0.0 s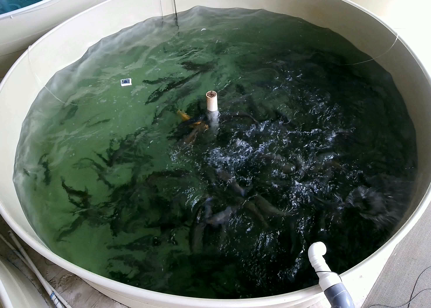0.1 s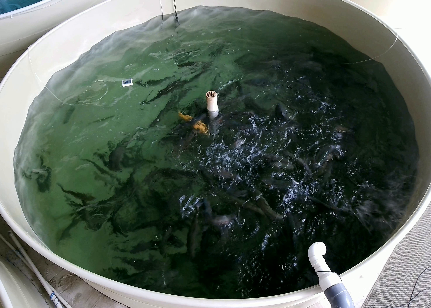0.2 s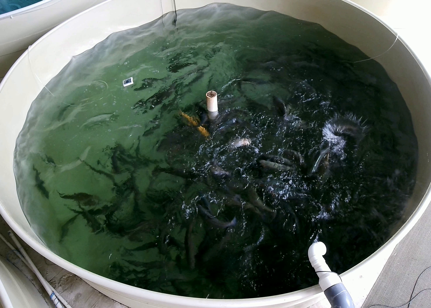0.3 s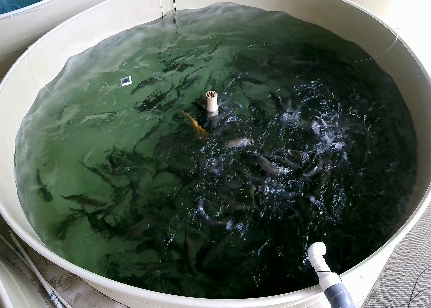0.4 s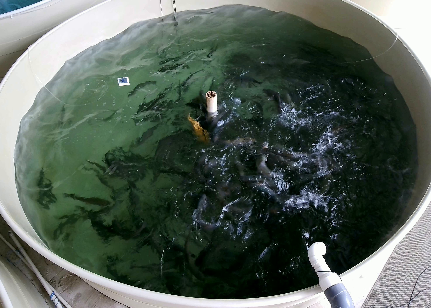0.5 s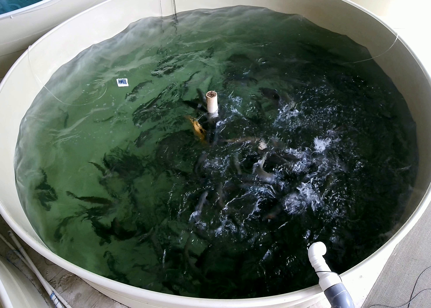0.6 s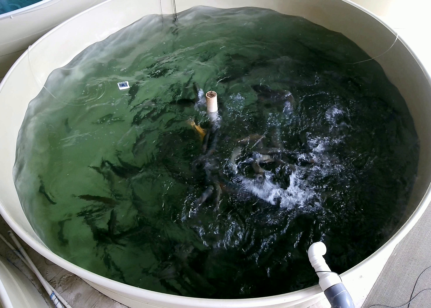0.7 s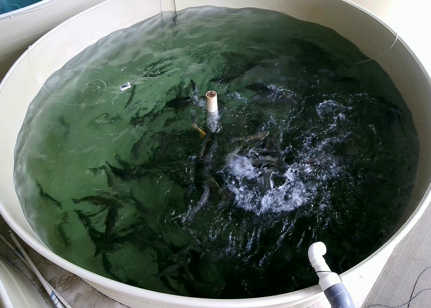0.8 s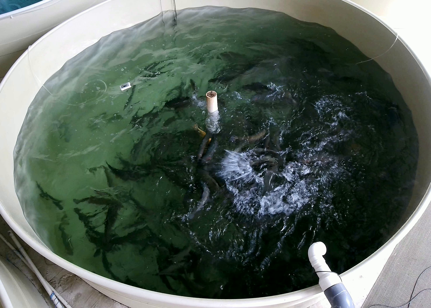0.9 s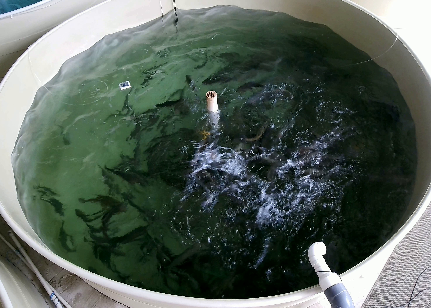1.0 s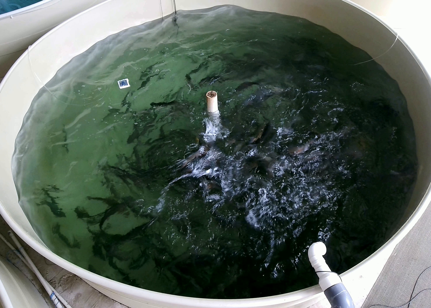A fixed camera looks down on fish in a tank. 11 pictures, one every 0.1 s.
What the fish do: Strong feeding.
